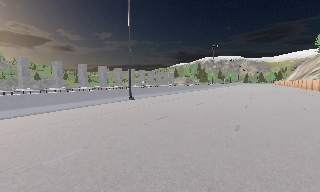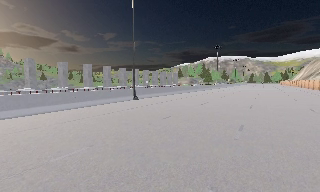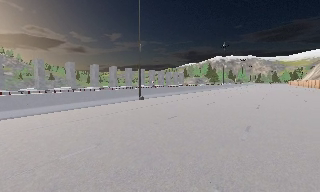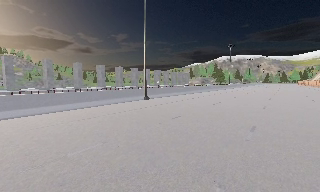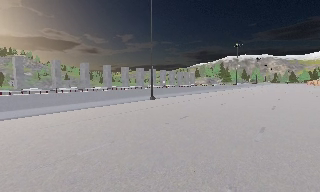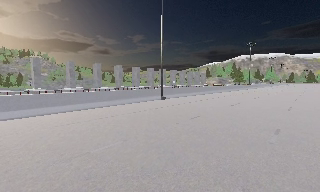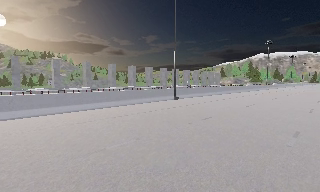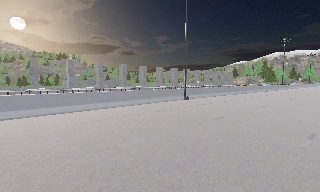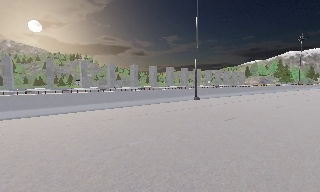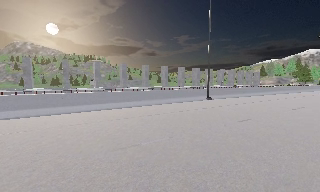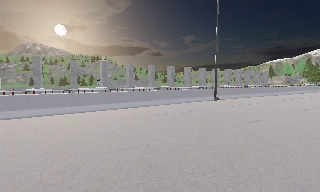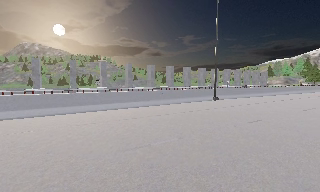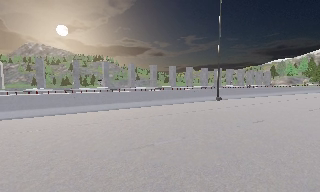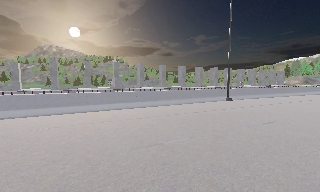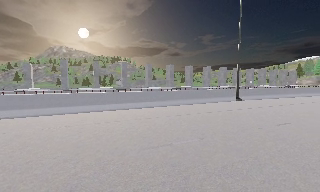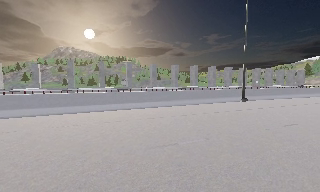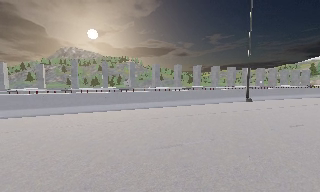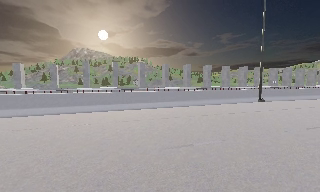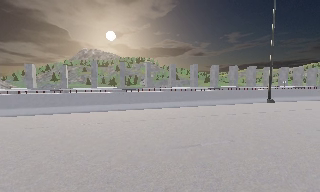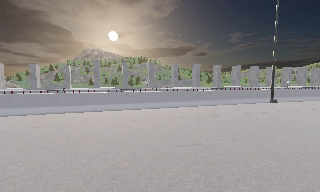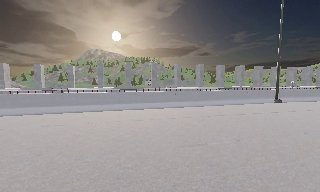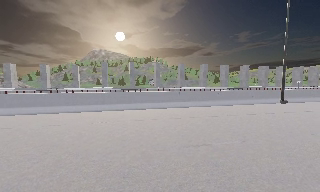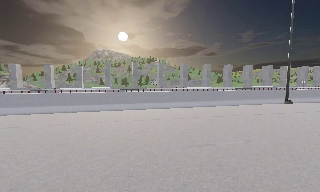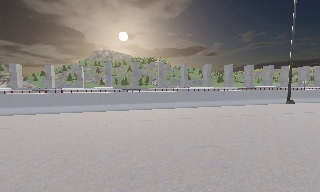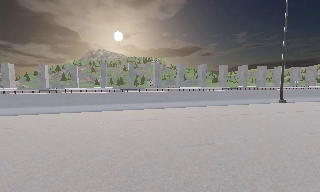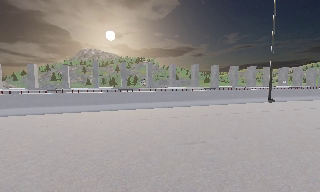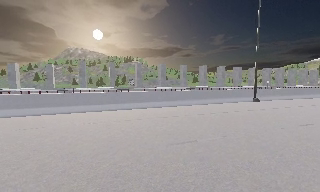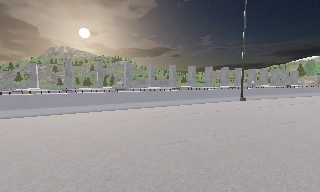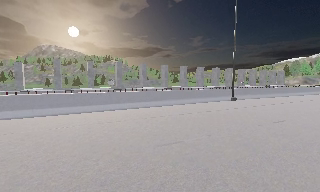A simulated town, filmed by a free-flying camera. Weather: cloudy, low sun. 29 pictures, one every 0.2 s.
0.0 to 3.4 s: The camera swings to its left by about 40 degrees, and the scene slides to the right. It travels to its left, about 0.5 m, so close, fixed things drift to the right.
3.4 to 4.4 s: The camera shifts only a little, or ends up much as it began.
4.4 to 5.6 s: The camera pans to its right, which is clockwise from overhead, by about 15 degrees.
The film runs backward here.
